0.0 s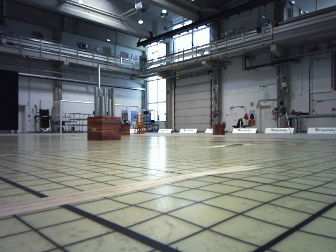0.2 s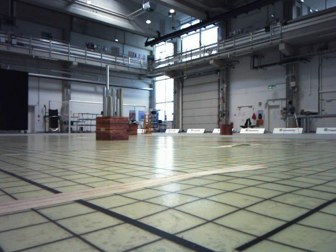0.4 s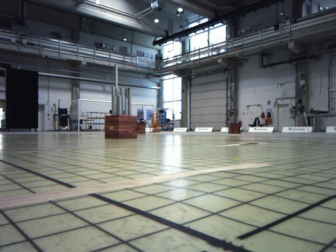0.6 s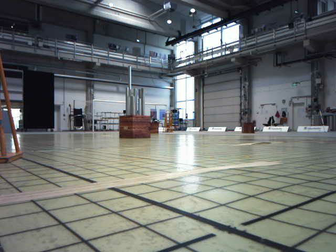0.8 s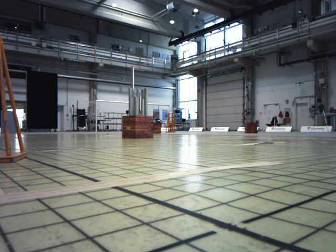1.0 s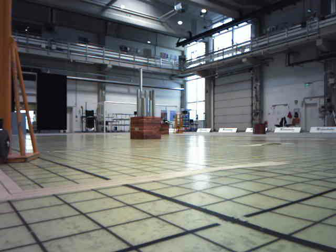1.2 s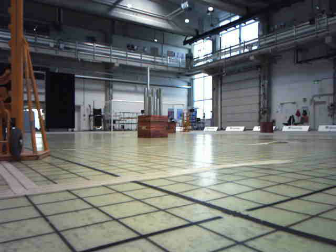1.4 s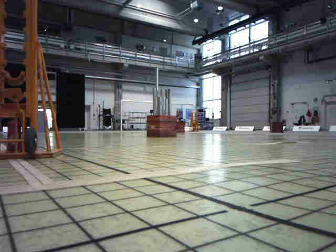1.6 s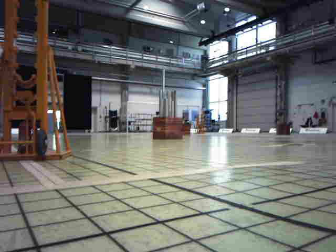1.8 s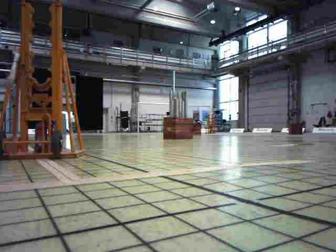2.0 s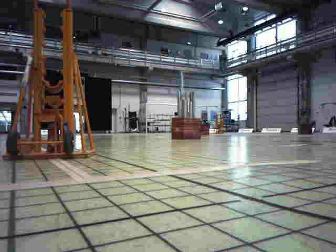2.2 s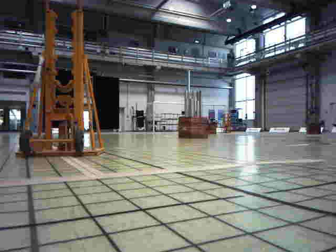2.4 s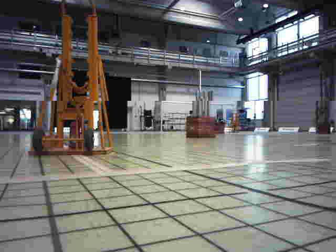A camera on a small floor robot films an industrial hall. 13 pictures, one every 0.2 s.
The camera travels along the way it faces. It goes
backward.
0.0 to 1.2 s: The camera travels backward, about 0.2 m, so what stands in front gets smaller.
1.2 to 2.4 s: The camera swings to its left by about 10 degrees, and the scene slides to the right. It travels backward, about 0.2 m, so what stands in front gets smaller.
The film runs backward here.
